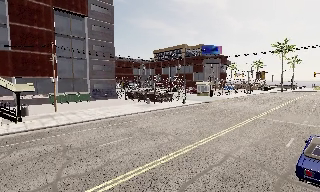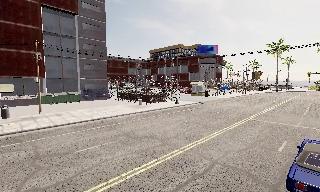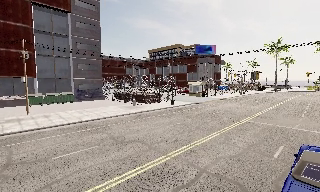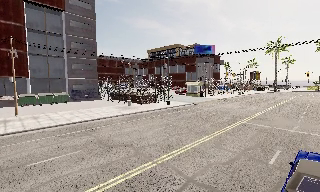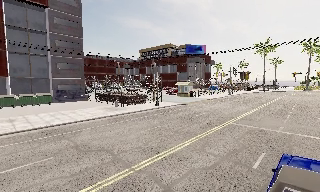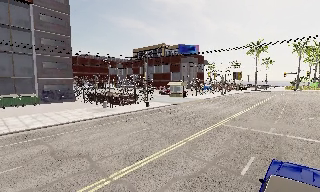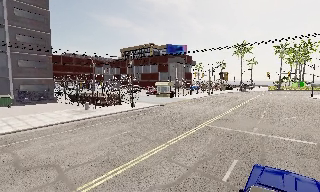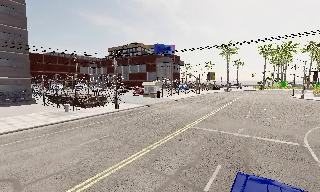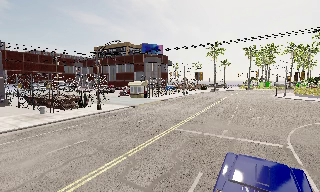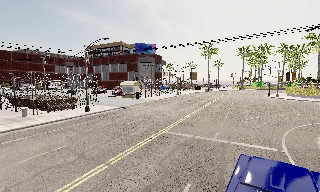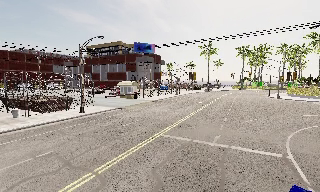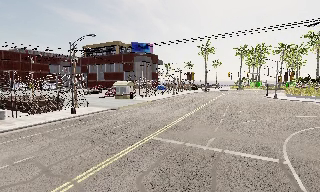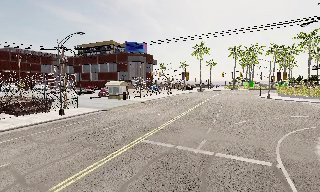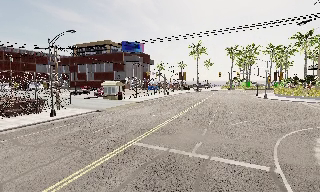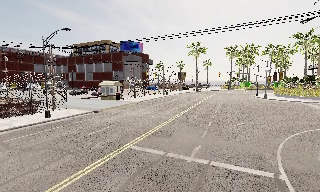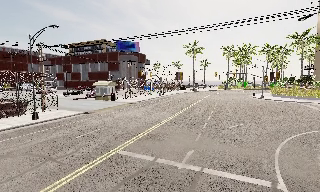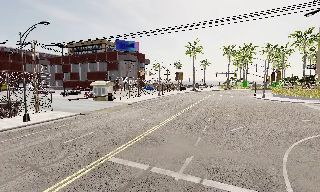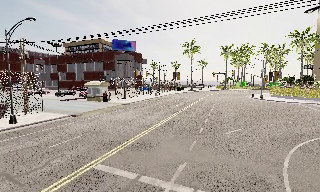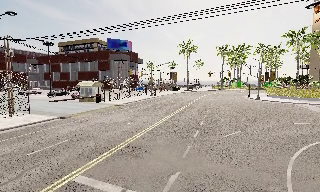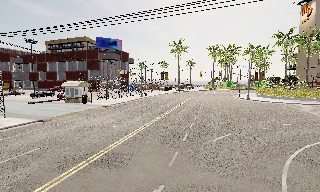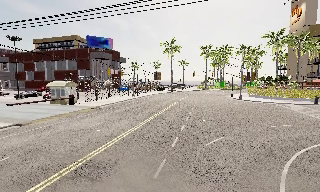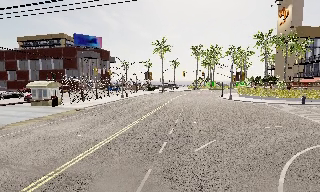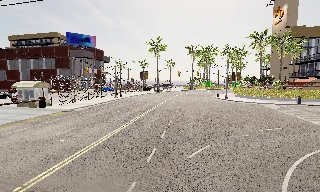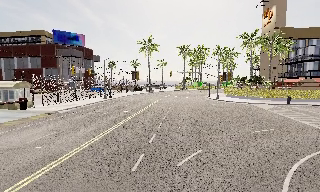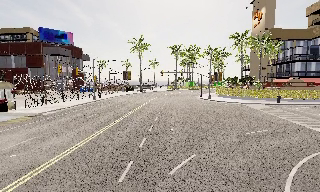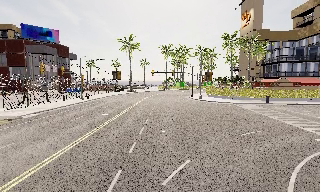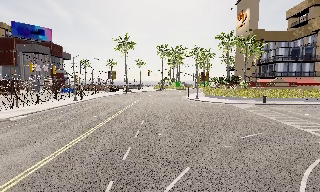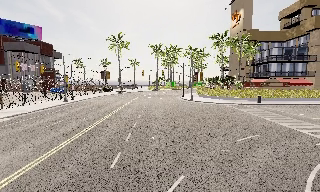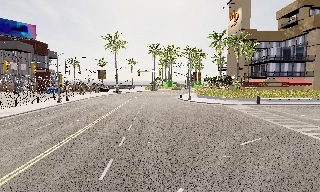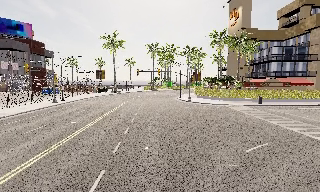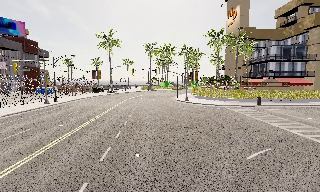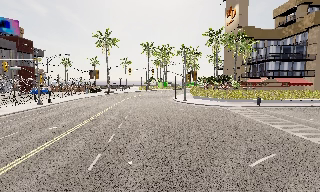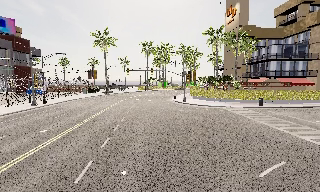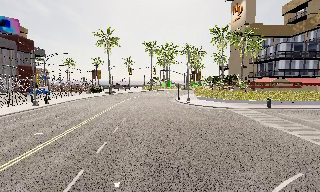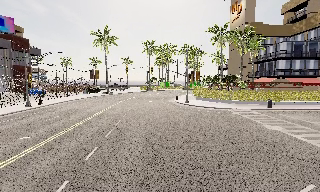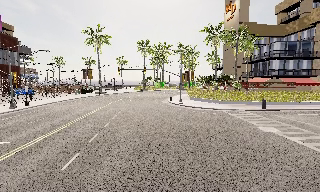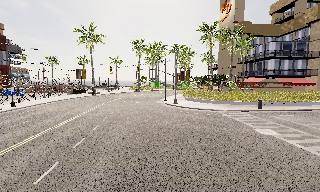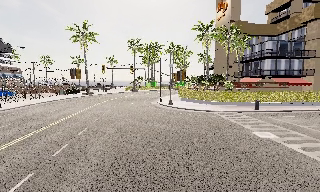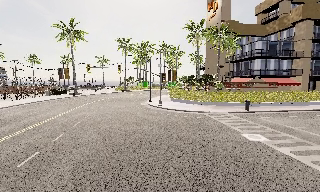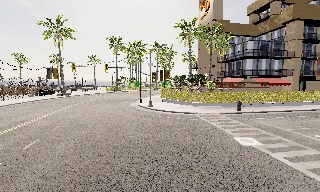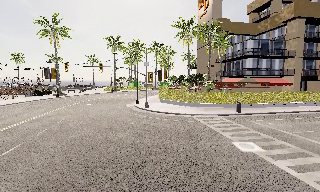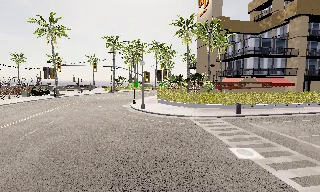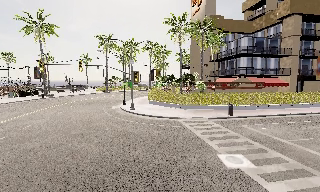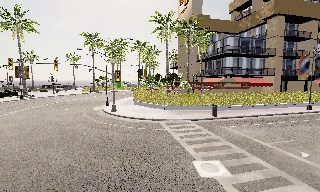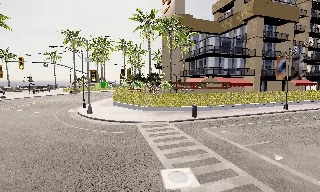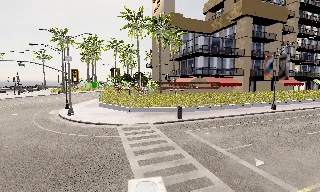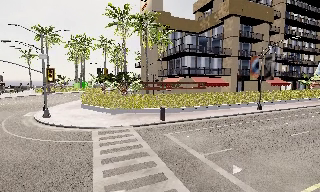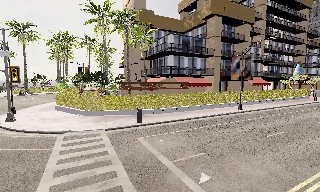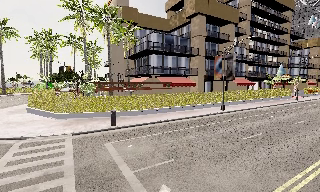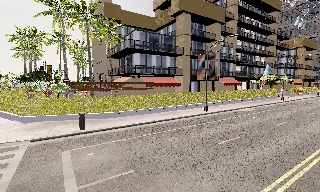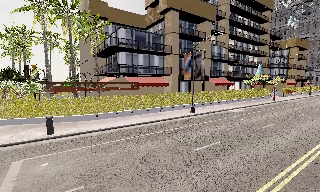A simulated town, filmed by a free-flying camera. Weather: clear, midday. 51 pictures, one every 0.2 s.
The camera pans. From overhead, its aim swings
clockwise.
The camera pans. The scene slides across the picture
to the left.
0.0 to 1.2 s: The camera travels forward and to its right, about 5 m, so what stands in front looms larger.
1.2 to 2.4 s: The camera swings to its right by about 10 degrees, and the scene slides to the left. It travels forward and to its right, about 4.5 m, so what stands in front looms larger.
2.4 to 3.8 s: The camera travels forward and to its right, about 5 m, so what stands in front looms larger. It gains speed.
3.8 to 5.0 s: The camera swings to its right by about 15 degrees, and the scene slides to the left. It travels forward, about 4.5 m, so what stands in front looms larger.
5.0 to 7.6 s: The scene slides to the left, as the camera pans about 10 degrees to its right. It travels forward, about 10 m, so what stands in front looms larger.
7.6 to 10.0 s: The camera swings to its right by about 25 degrees, and the scene slides to the left. It travels to its right and forward, about 15 m, so close, fixed things drift to the left.
The film runs forward here.
